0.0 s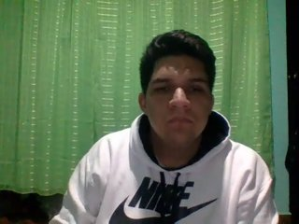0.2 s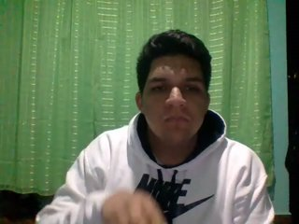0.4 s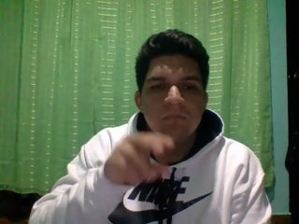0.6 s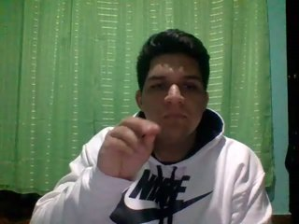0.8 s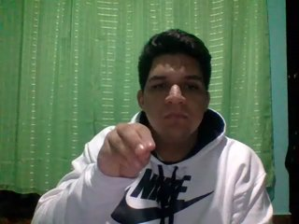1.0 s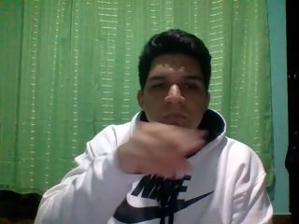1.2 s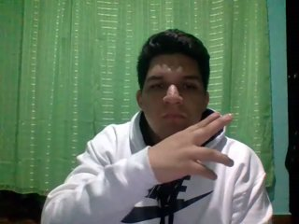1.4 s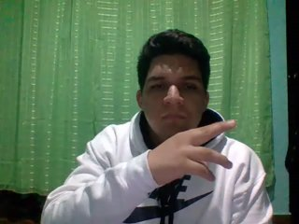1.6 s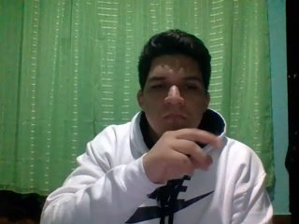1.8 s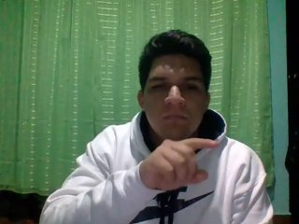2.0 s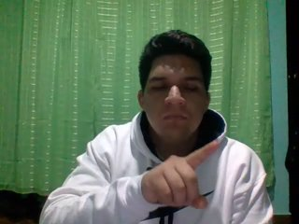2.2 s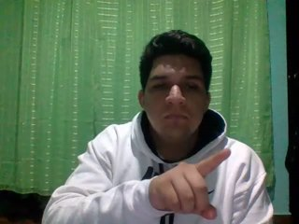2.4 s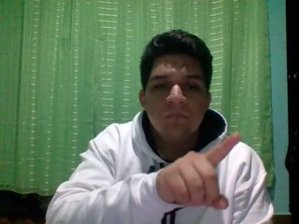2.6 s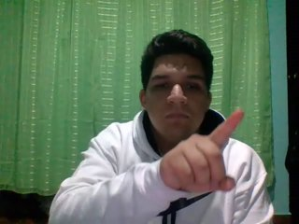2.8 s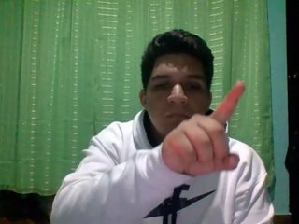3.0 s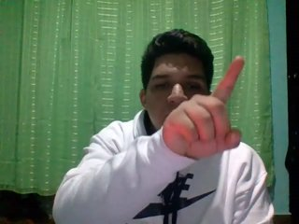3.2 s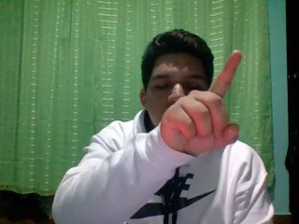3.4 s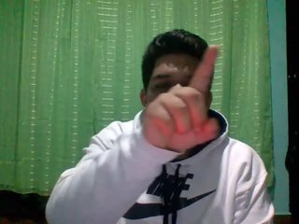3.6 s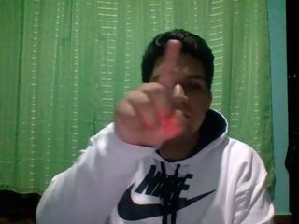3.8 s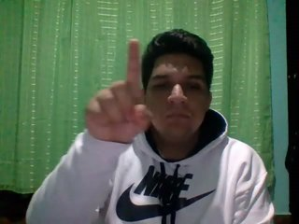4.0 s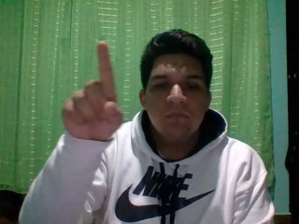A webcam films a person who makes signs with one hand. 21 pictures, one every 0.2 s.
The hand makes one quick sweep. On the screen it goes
to the right.
0.0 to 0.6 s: Non-gesture.
0.7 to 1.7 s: On the screen the hand sweeps to the right. The name of the sign: Throw left.
1.8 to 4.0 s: Pointing with one finger.
